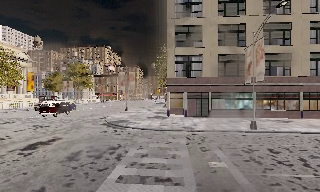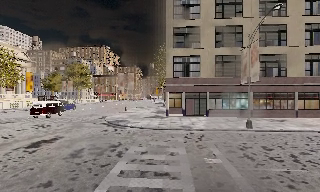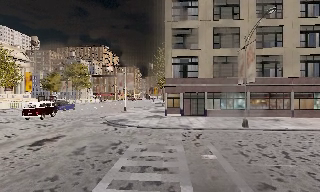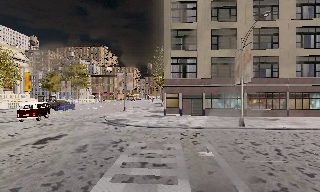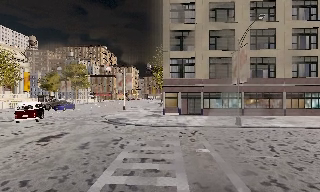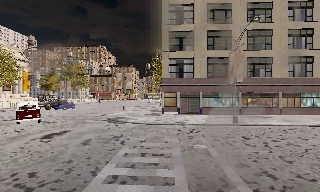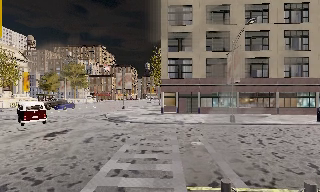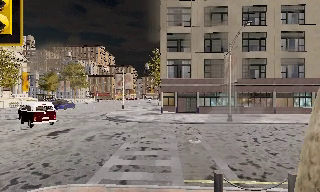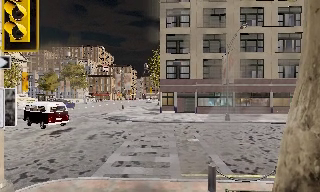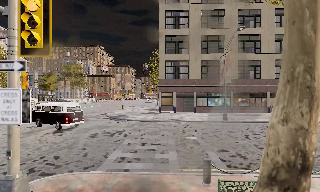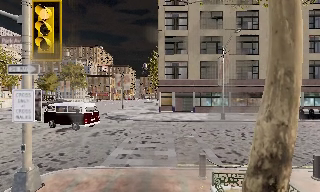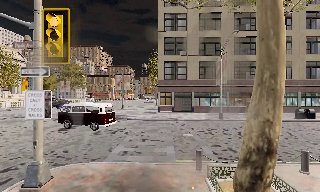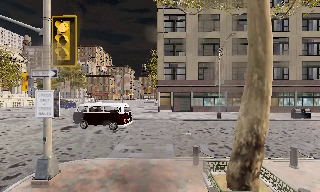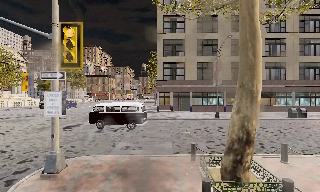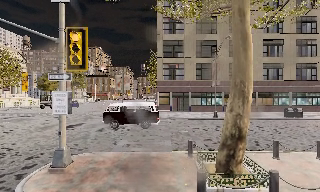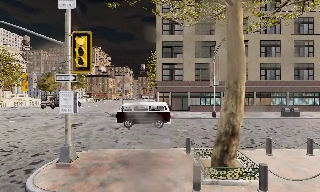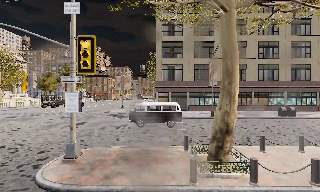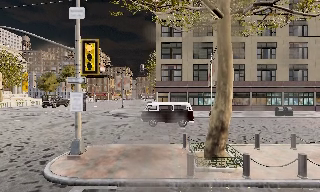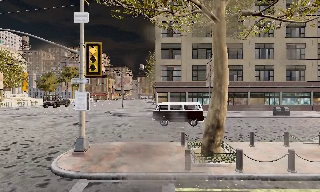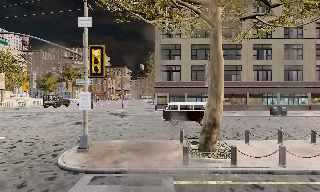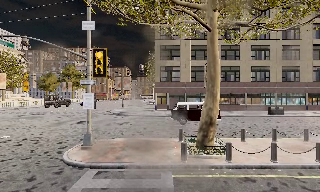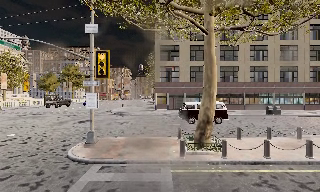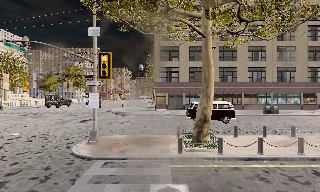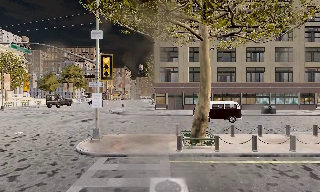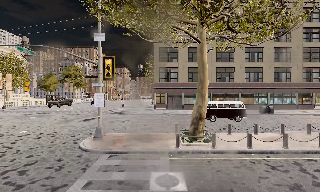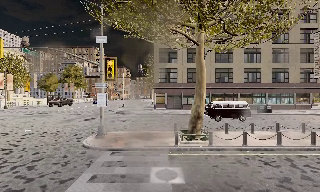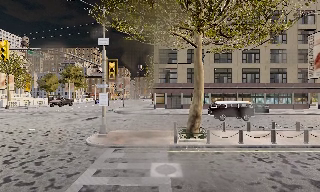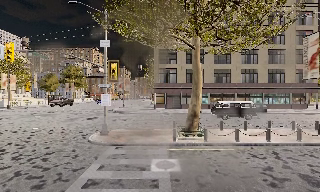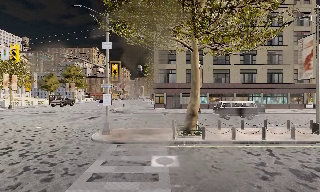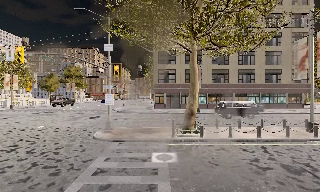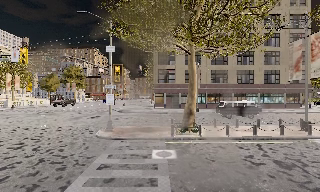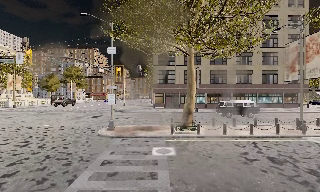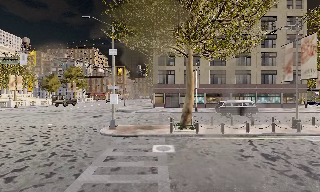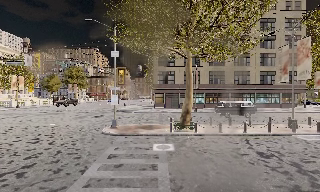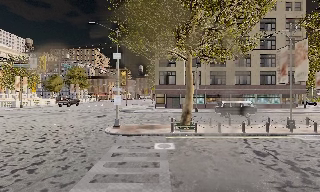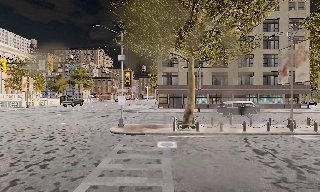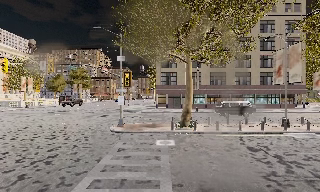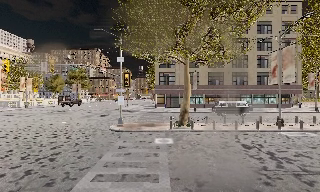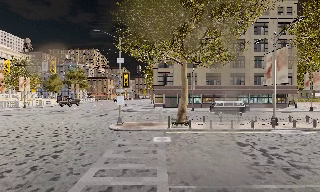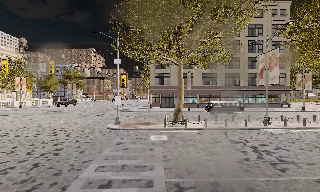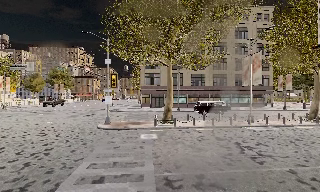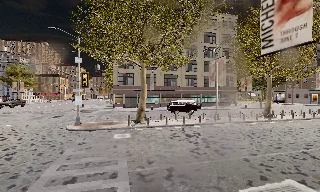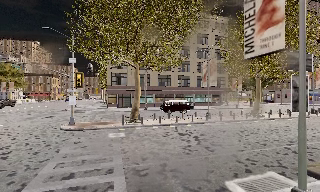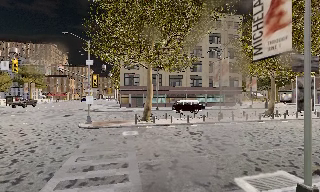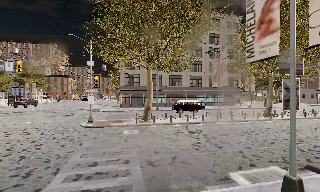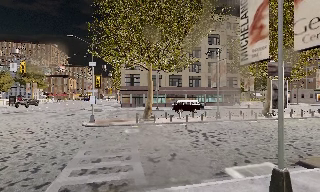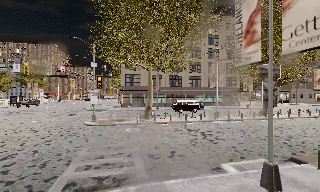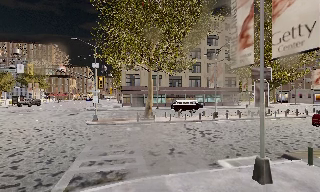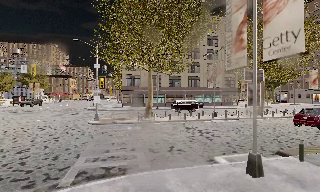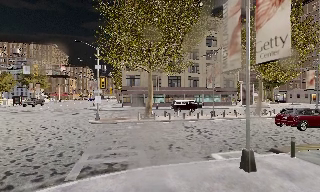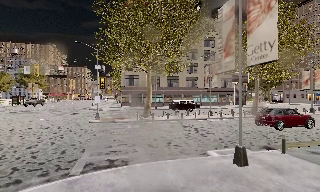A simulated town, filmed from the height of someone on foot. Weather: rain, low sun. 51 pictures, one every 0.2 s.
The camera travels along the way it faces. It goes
backward.
0.0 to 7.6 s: The camera travels backward, about 14 m, so what stands in front gets smaller.
7.6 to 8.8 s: The camera swings to its right by about 10 degrees, and the scene slides to the left. It travels backward, about 2 m, so what stands in front gets smaller.
8.8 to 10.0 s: The camera travels backward, about 2 m, so what stands in front gets smaller.
The film runs backward here.
